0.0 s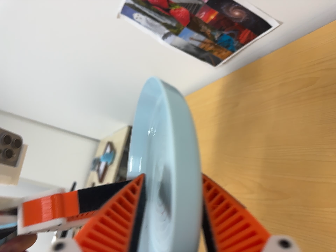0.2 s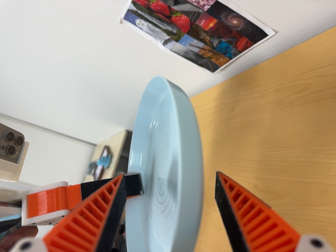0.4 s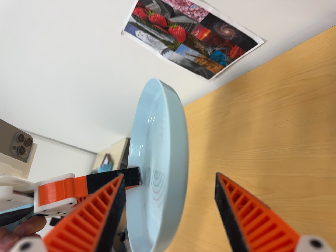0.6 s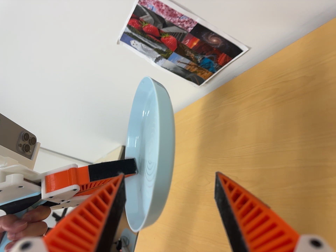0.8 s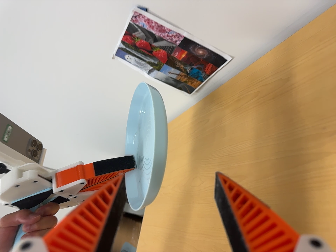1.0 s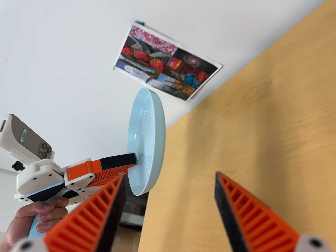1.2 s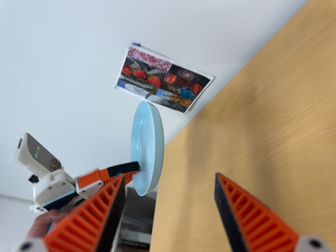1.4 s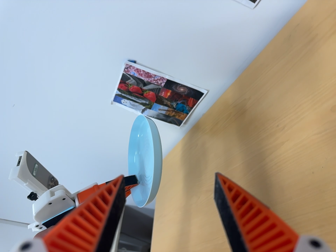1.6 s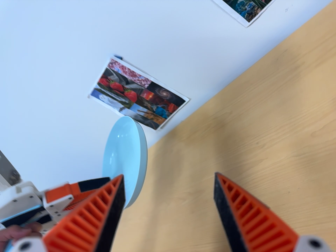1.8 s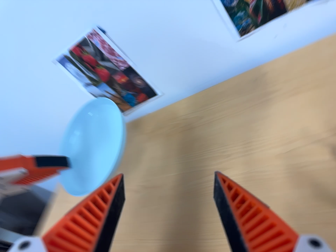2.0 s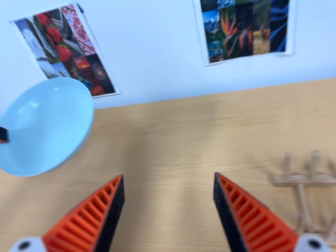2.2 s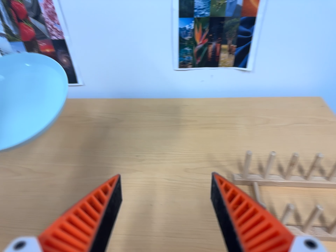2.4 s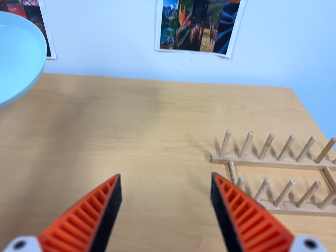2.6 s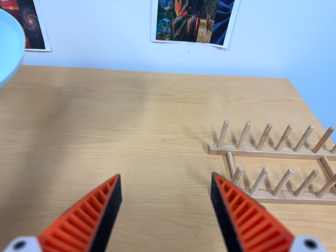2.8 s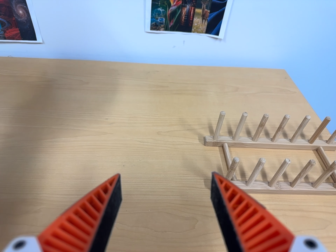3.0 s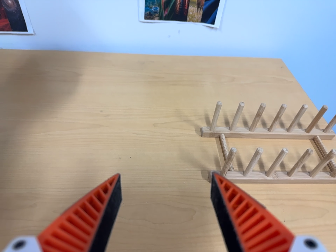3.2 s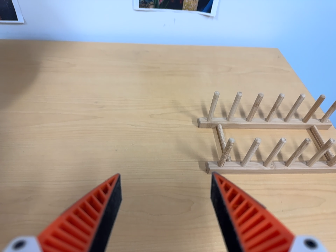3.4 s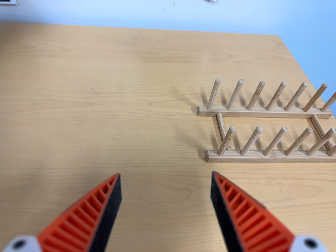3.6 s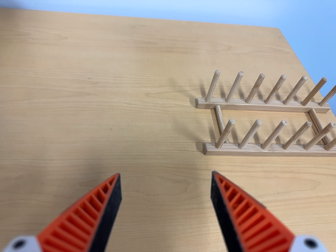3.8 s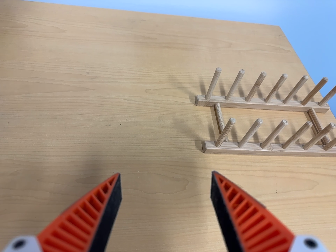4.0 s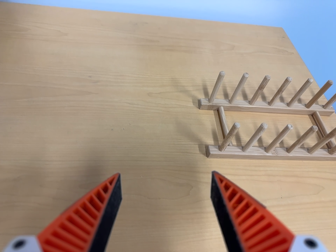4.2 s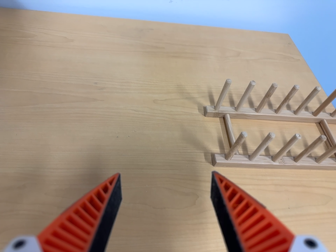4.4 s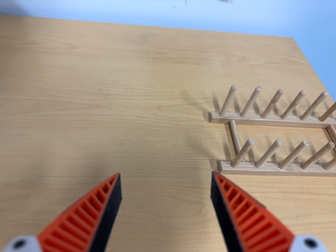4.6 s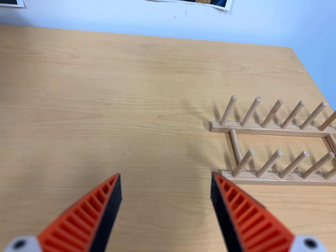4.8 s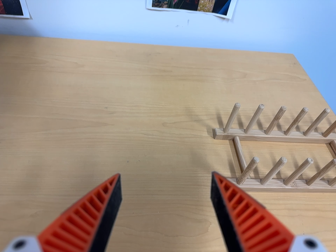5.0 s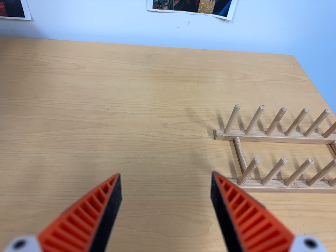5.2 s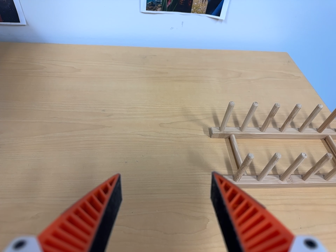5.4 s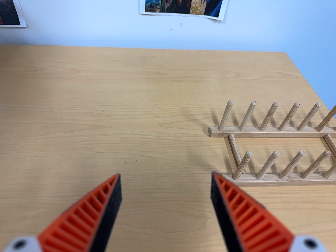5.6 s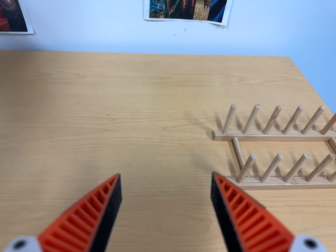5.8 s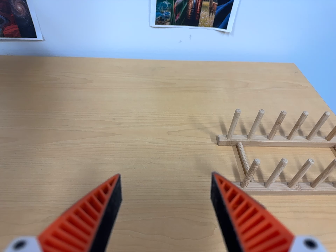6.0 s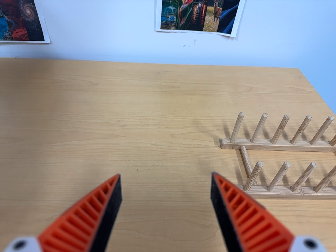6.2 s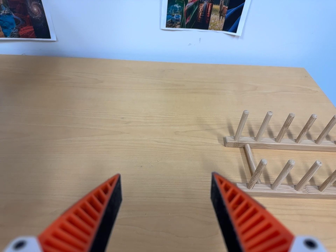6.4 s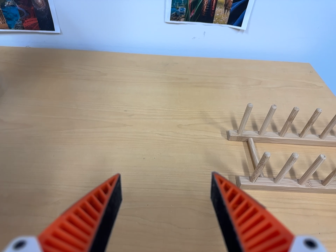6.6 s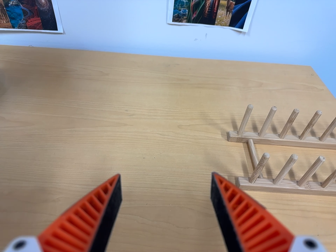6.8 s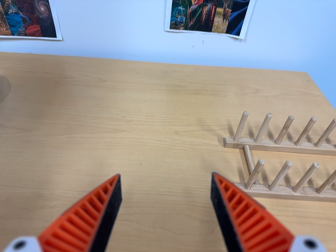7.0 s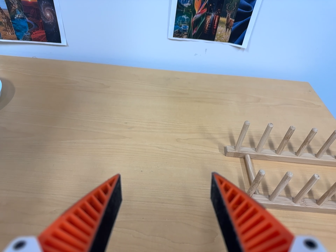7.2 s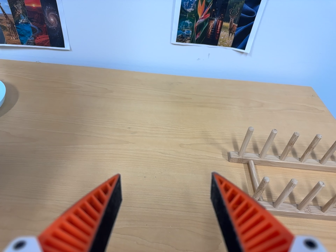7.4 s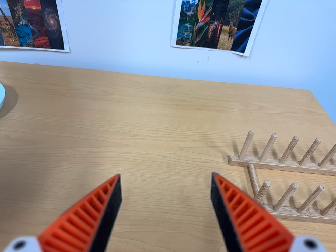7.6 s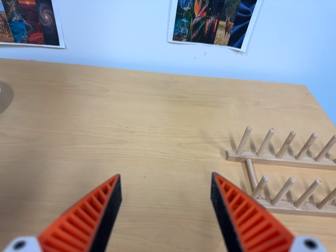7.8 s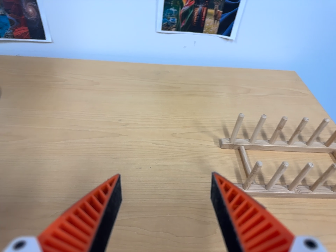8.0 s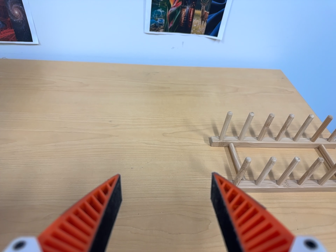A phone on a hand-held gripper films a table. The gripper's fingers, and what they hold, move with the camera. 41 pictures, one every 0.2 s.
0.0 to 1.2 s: The camera travels backward and toward the bottom of its view, about 26 cm, so what stands in front gets smaller. Its aim tips toward the top of its view by about 20 degrees.
1.2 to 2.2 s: The camera pans to its right by about 50 degrees. It travels to its left, about 22 cm. Its aim tips toward the top of its view by about 10 degrees. It rolls about its line of sight by about 40 degrees, and the scene rotates clockwise.
2.2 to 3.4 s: The camera swings to its right by about 10 degrees, and the scene slides to the left. It travels toward the bottom of its view, about 7 cm, so close, fixed things drift upward. Its aim tips toward the bottom of its view by about 10 degrees, and the scene shifts upward.
3.4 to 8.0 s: The camera shifts only a little, or ends up much as it began.
The film runs backward here.
